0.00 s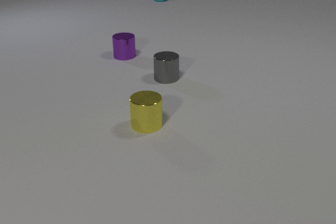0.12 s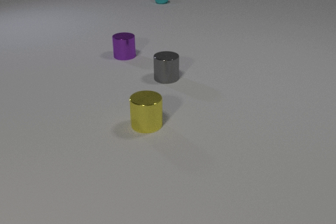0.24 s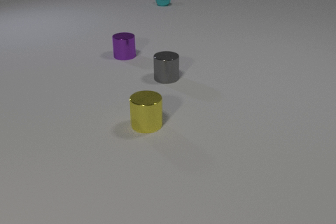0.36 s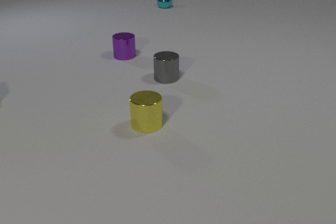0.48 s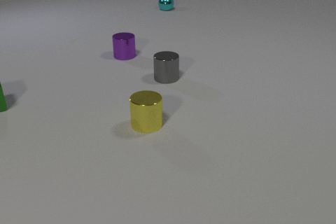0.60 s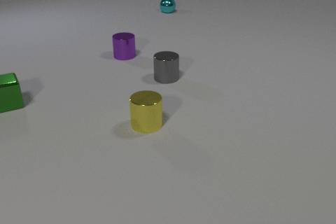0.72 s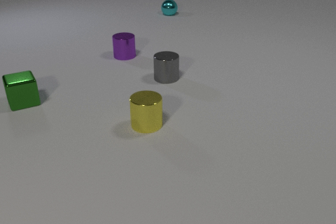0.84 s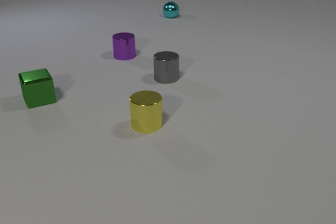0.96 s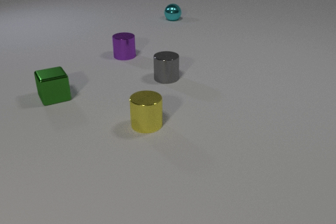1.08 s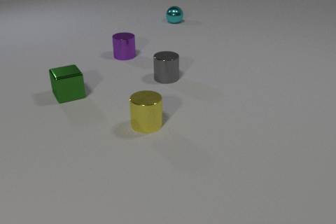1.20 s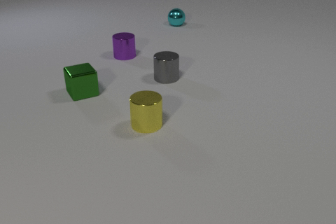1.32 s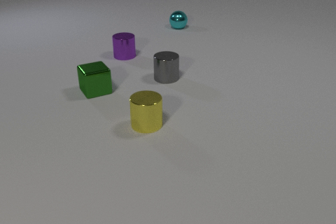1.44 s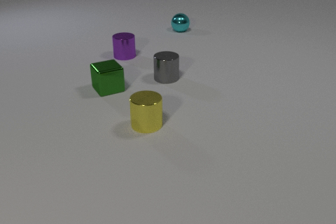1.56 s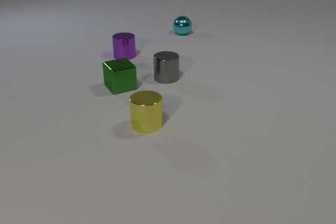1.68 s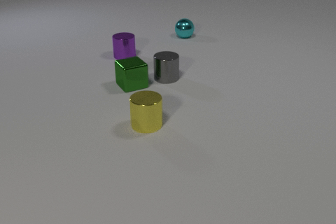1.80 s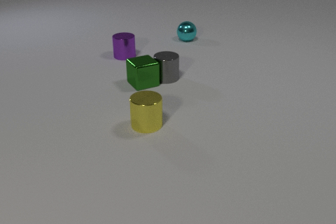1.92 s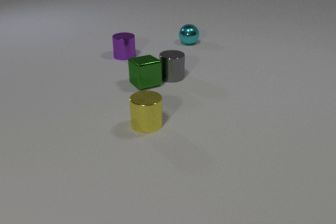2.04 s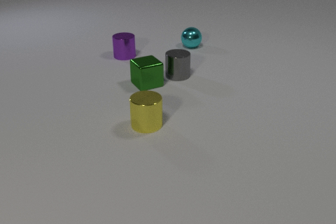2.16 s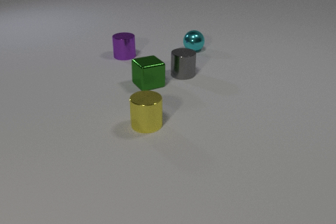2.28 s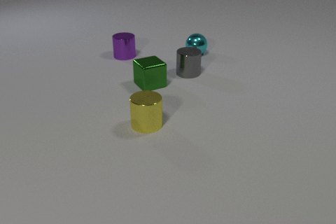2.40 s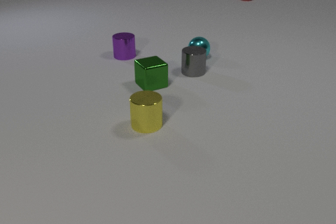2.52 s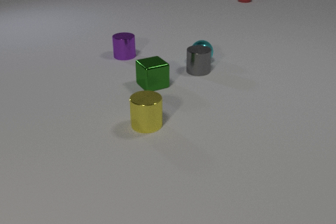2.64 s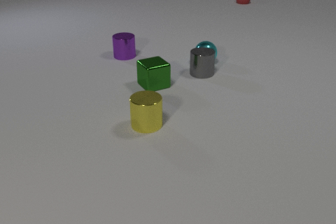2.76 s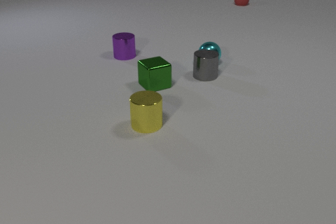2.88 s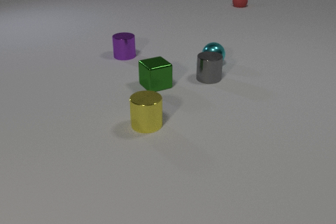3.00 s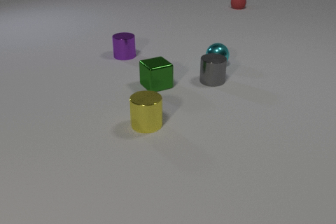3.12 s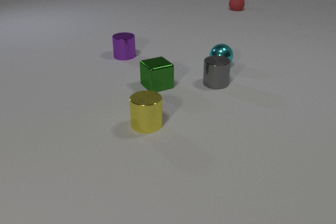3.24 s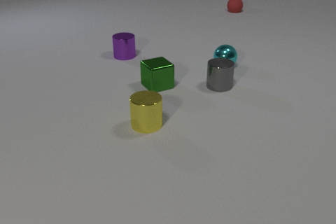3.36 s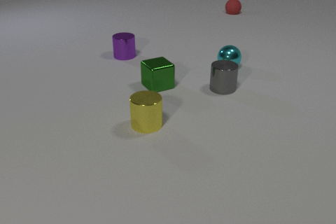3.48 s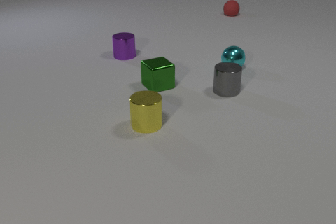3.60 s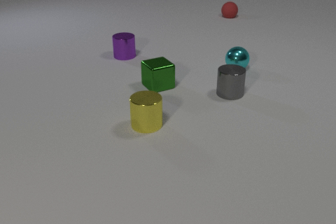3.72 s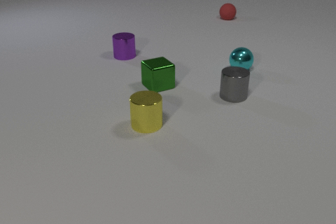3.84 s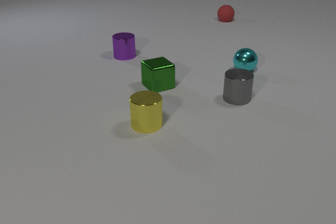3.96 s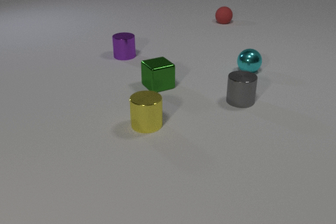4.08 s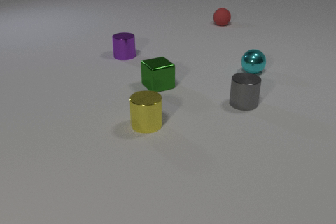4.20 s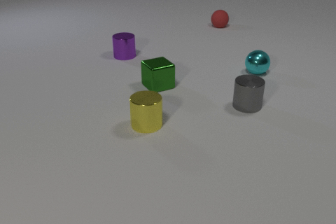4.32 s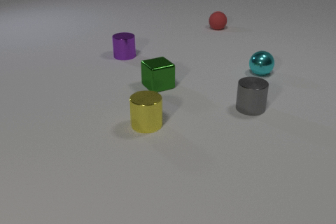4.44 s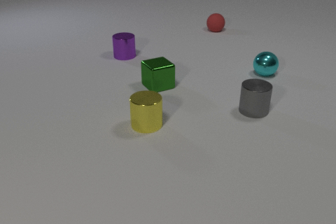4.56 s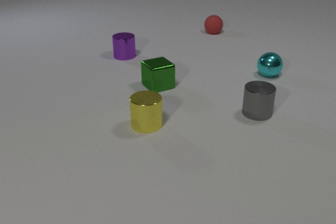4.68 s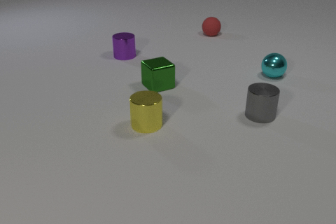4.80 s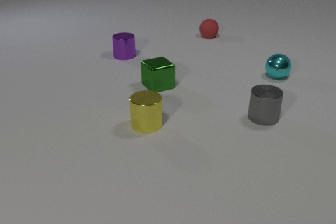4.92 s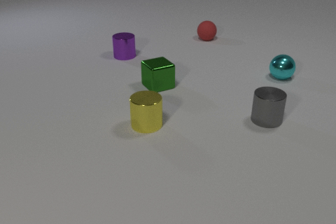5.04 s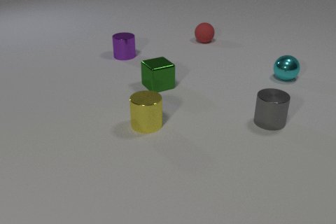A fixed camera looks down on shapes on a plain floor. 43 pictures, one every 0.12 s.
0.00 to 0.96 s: The green metal cube comes in at the left edge, slides to the right. The cyan metal sphere rolls toward the camera.
0.96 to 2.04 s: The green metal cube slides to the right. The gray metal cylinder slides to the right and away from the camera. The cyan metal sphere rolls toward the camera. The green metal cube and the gray metal cylinder collide.
2.04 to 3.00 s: The green metal cube slides to the right. The gray metal cylinder slides to the right. The red rubber sphere comes in at the top edge, rolls toward the camera. The cyan metal sphere rolls toward the camera and to the right. The gray metal cylinder and the cyan metal sphere collide.
3.00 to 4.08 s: The gray metal cylinder slides toward the camera and to the right. The red rubber sphere rolls toward the camera. The cyan metal sphere rolls to the right.
4.08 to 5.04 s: The gray metal cylinder slides toward the camera and to the right. The red rubber sphere rolls toward the camera. The cyan metal sphere rolls to the right.
Are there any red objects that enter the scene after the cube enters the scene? yes.
What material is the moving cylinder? metal.
What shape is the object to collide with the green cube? cylinder.
